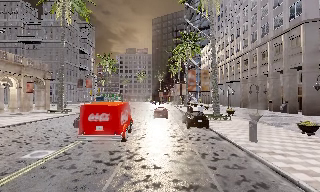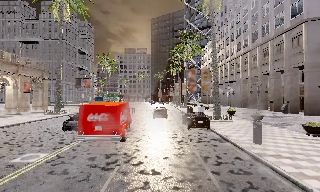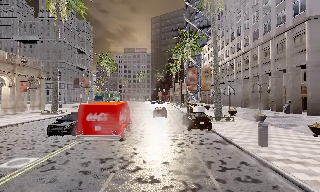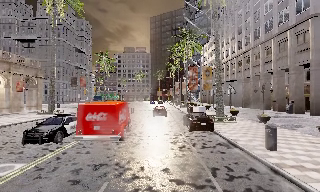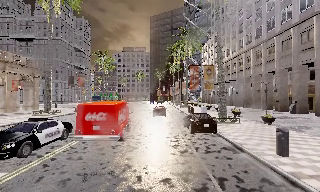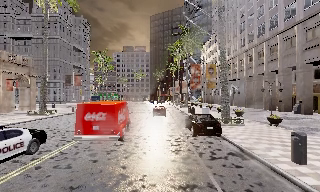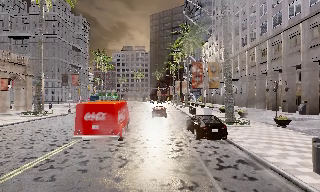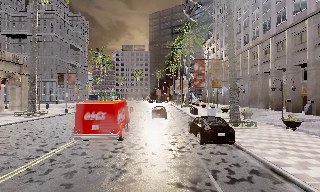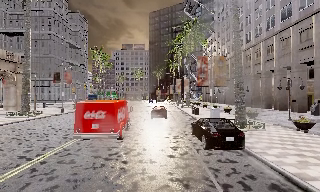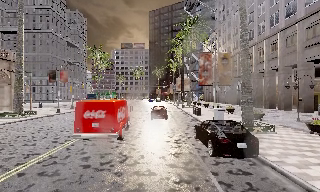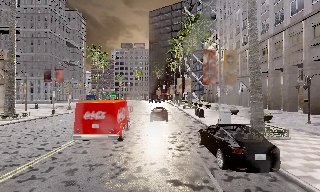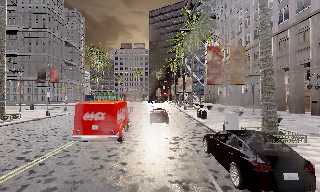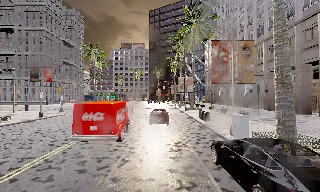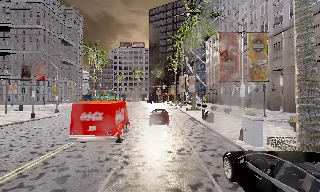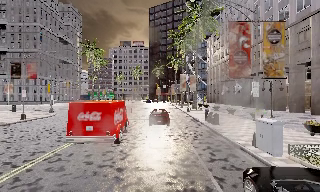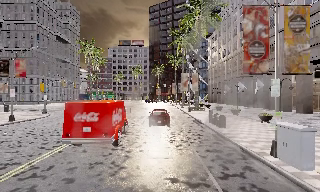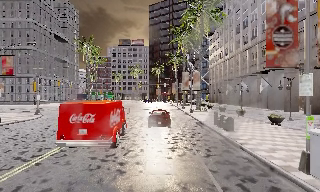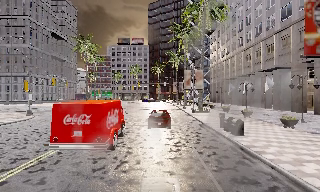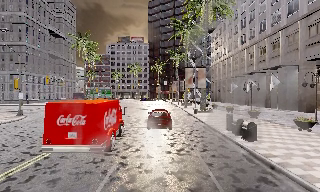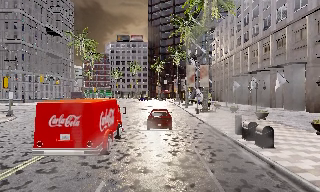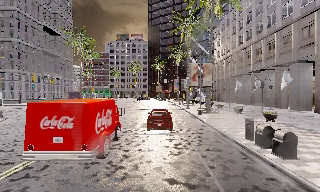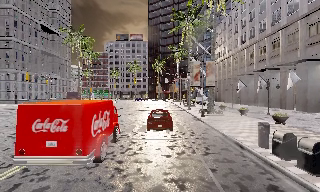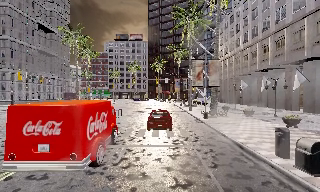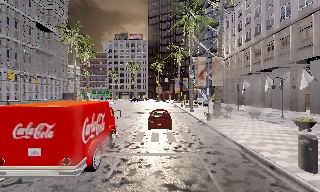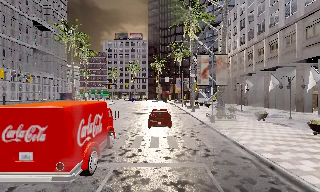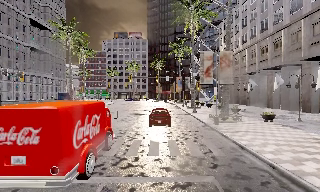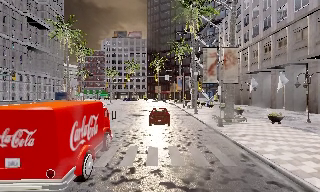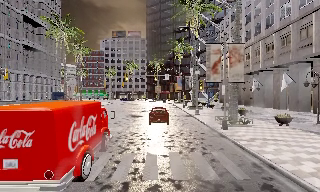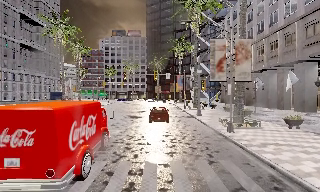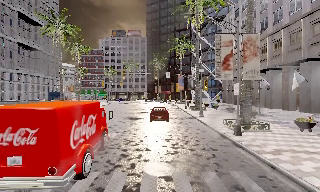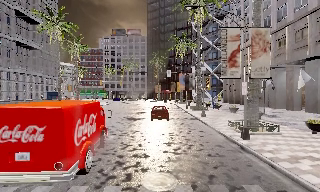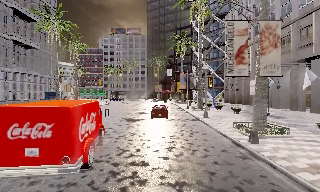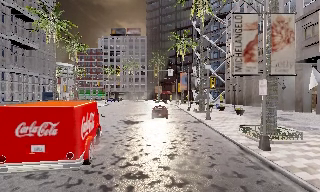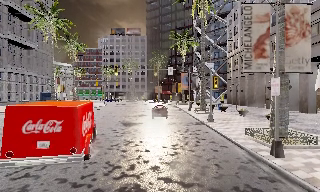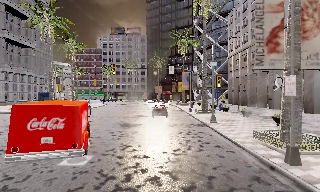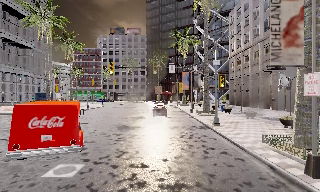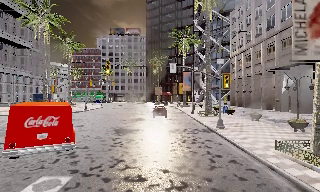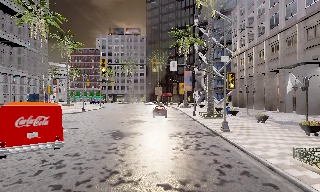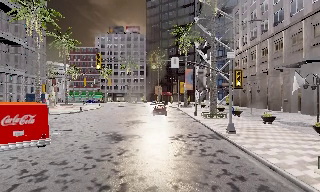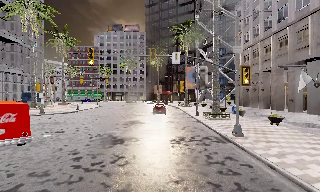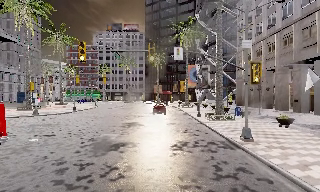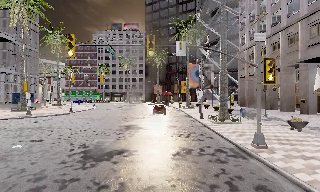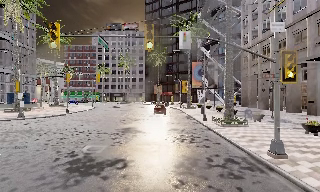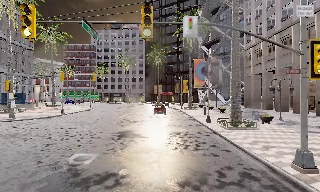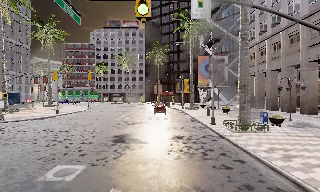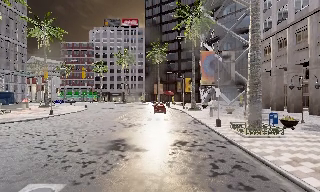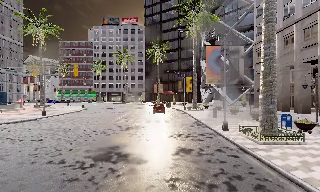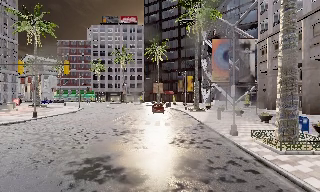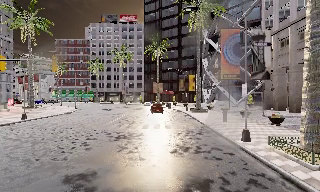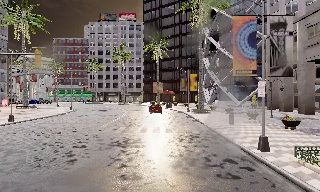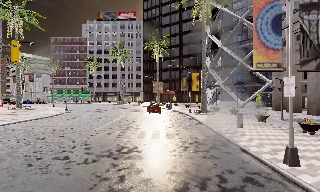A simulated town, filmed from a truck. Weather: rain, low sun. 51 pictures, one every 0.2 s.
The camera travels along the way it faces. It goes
forward.
0.0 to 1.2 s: The camera travels forward, about 4.5 m, so what stands in front looms larger. It gains speed.
1.2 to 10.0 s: The camera travels forward, about 50 m, so what stands in front looms larger.
The film runs forward here.
